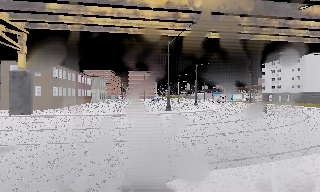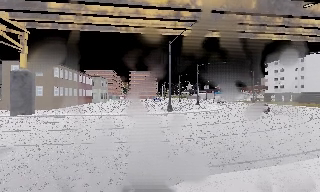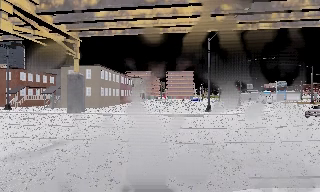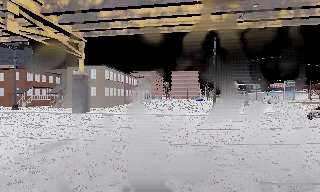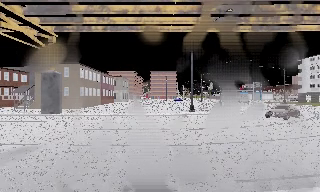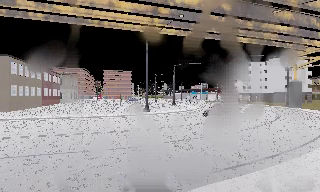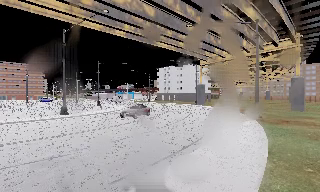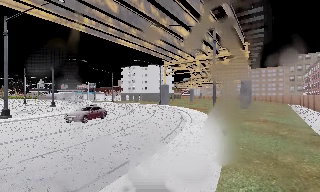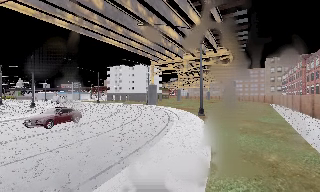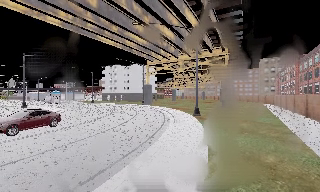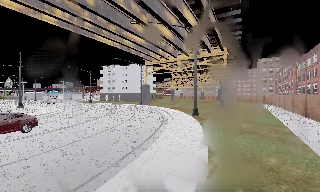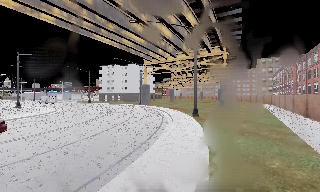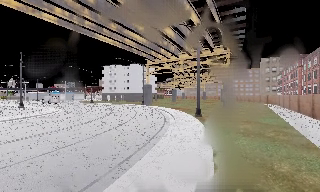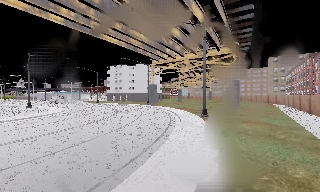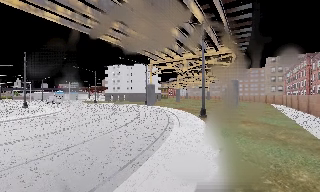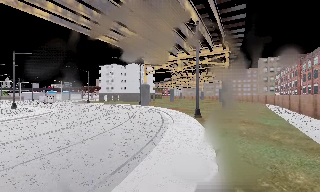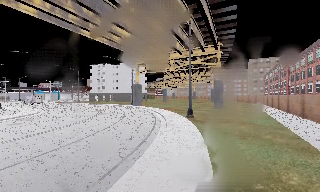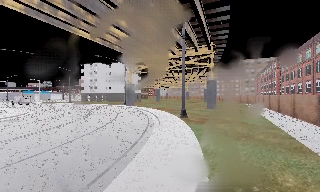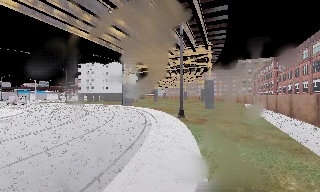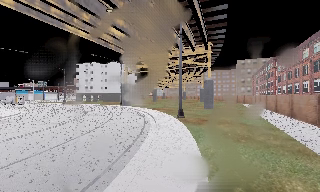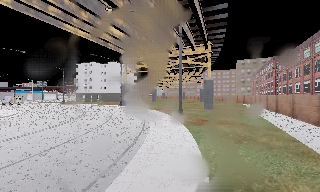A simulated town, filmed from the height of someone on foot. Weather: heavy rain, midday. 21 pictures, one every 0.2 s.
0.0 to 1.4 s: The camera swings to its right by about 45 degrees, and the scene slides to the left. It travels forward, about 1.5 m.
1.4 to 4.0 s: The camera pans to its right, which is clockwise from overhead, by about 15 degrees. It travels forward, about 3 m, so what stands in front looms larger.
The film runs forward here.
